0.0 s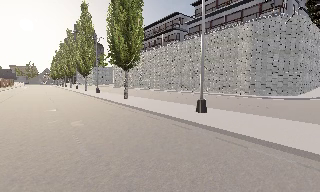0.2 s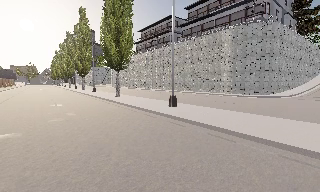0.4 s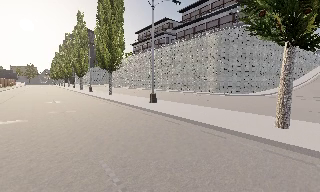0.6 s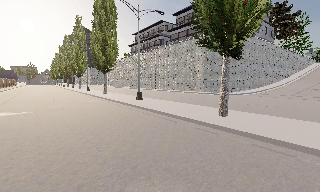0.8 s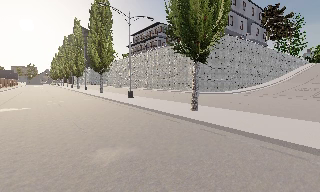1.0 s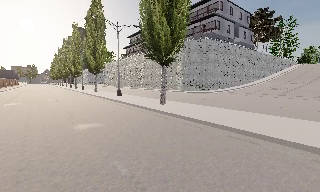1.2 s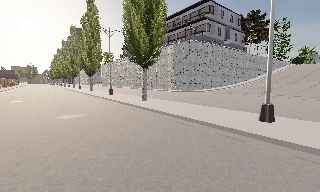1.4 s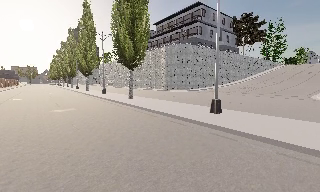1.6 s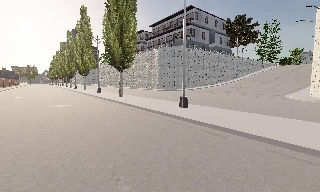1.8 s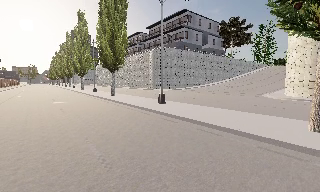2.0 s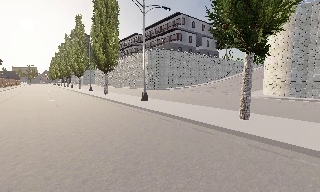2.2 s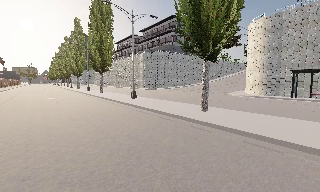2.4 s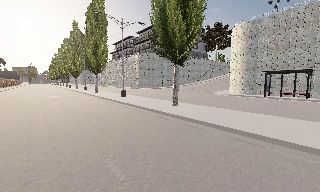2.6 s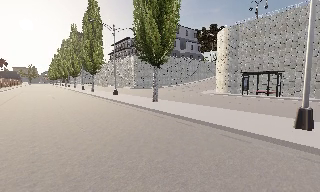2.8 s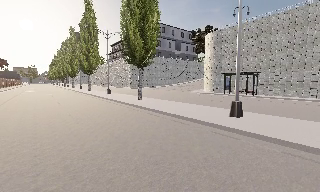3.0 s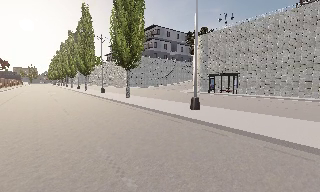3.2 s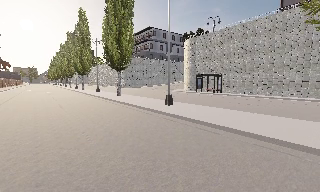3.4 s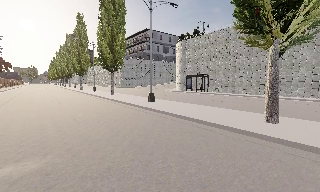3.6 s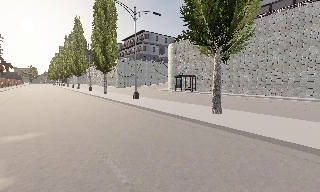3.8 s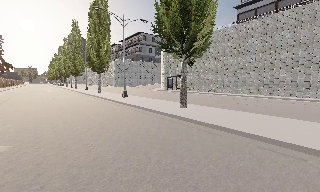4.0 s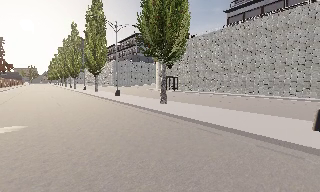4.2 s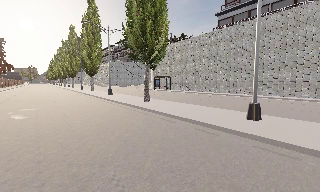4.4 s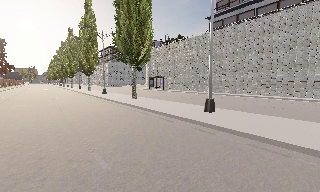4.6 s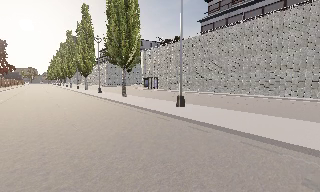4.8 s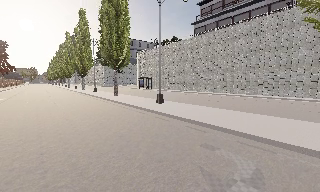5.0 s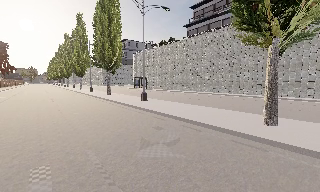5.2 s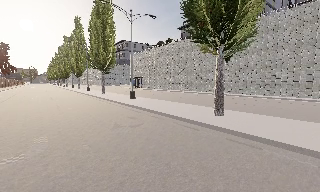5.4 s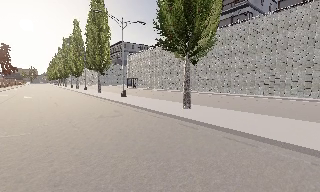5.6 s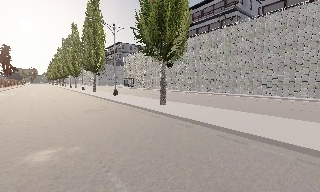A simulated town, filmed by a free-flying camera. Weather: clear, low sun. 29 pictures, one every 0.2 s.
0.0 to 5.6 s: The camera travels backward and to its right, about 65 m, so what stands in front gets smaller.
The film runs forward here.
